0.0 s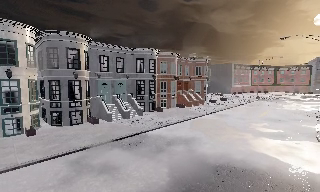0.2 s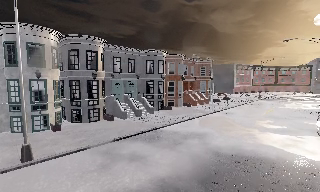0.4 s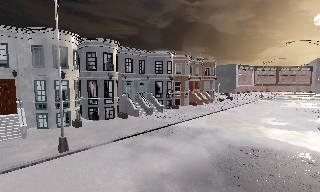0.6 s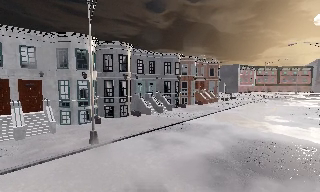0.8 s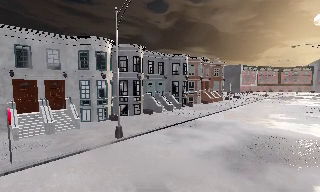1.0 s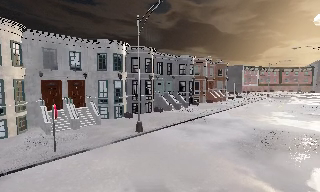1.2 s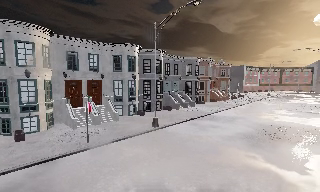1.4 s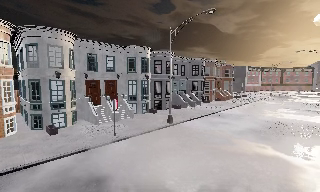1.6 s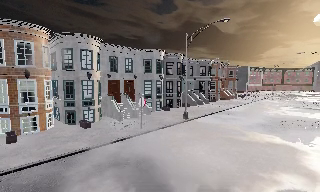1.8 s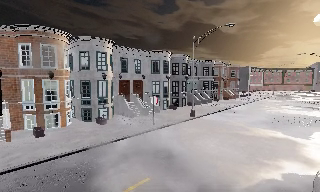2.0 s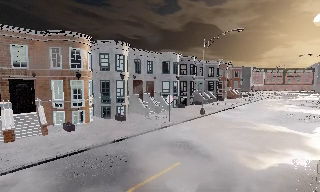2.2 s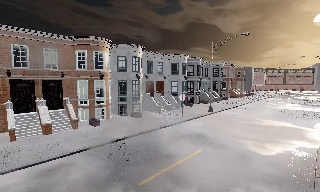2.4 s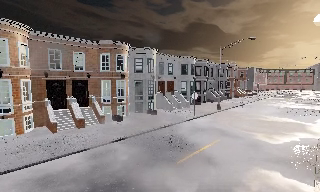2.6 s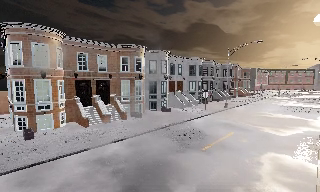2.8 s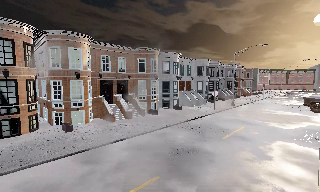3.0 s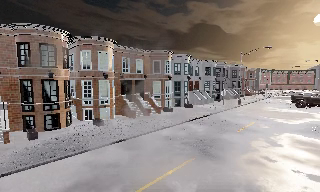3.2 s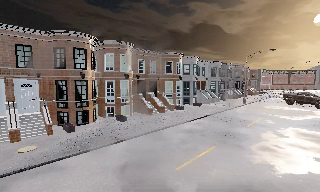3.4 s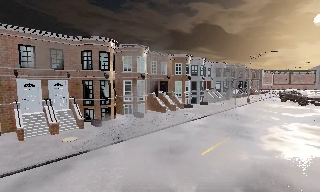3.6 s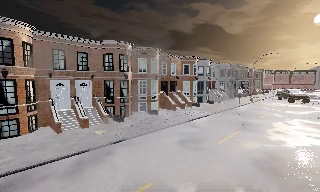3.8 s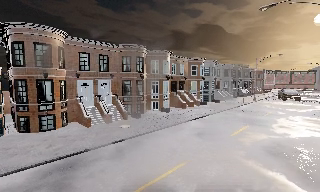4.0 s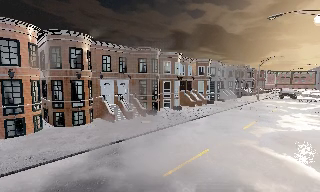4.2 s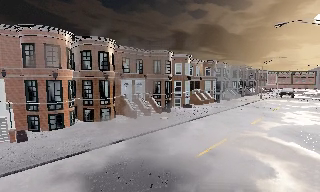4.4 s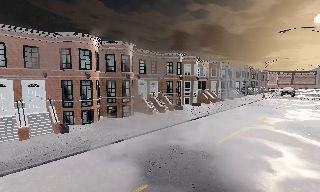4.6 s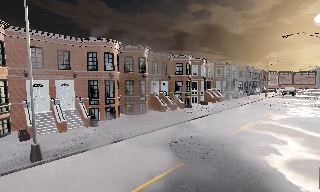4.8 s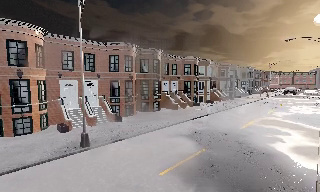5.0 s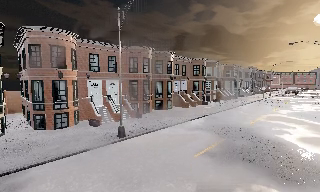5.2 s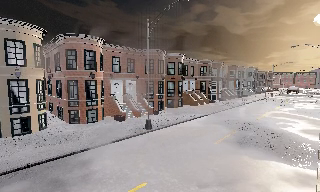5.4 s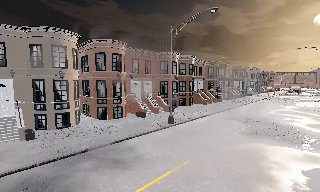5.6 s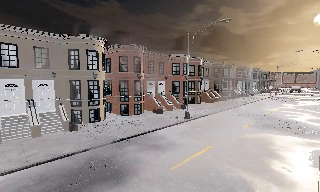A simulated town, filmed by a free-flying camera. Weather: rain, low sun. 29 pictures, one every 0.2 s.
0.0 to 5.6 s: The camera travels to its left and backward, about 50 m, so close, fixed things drift to the right.
The film runs backward here.
